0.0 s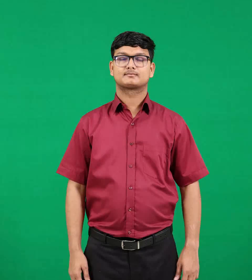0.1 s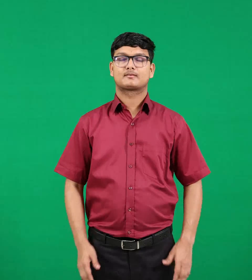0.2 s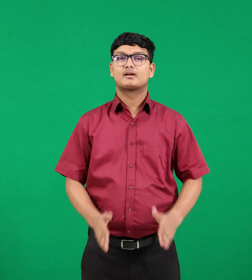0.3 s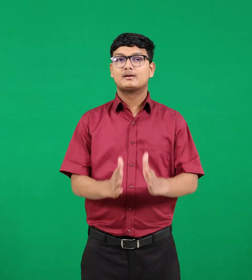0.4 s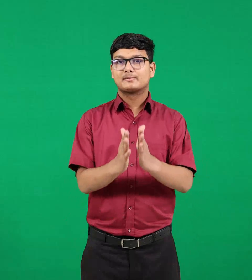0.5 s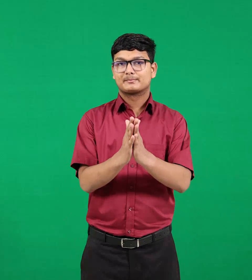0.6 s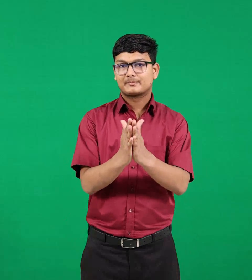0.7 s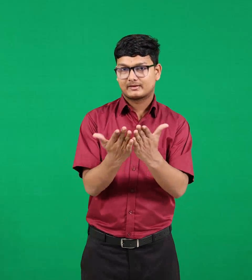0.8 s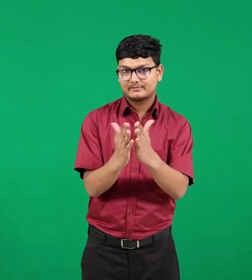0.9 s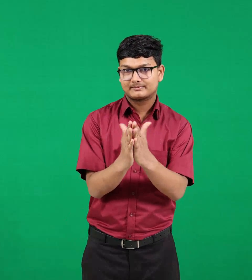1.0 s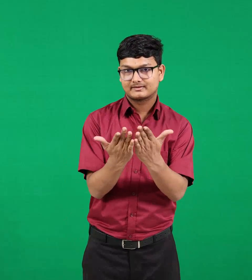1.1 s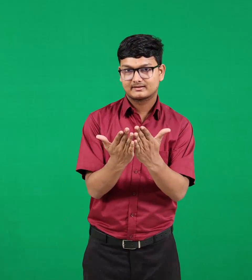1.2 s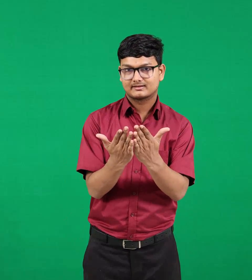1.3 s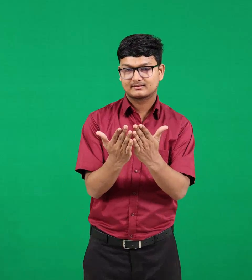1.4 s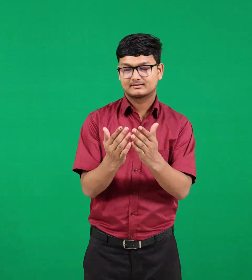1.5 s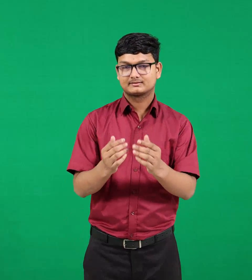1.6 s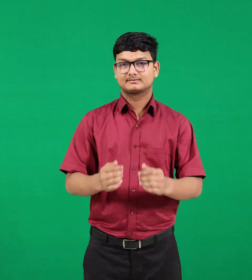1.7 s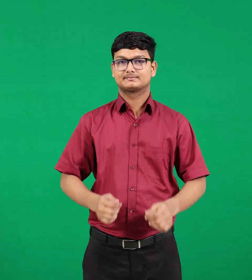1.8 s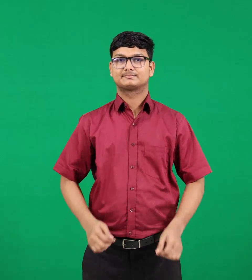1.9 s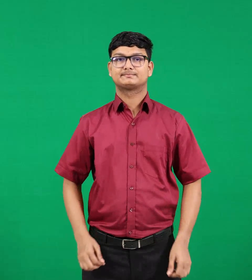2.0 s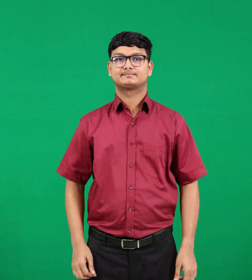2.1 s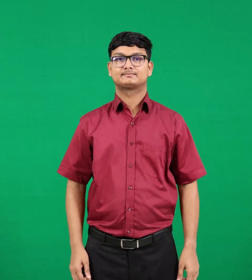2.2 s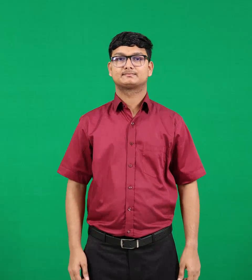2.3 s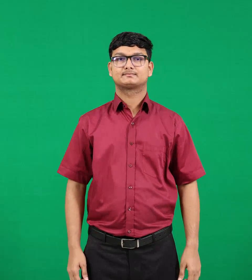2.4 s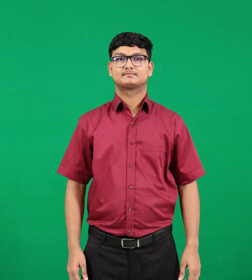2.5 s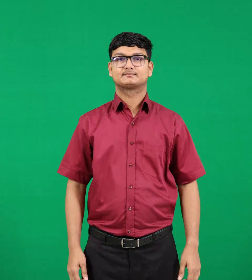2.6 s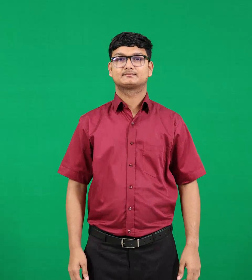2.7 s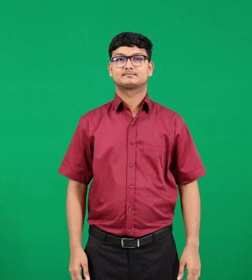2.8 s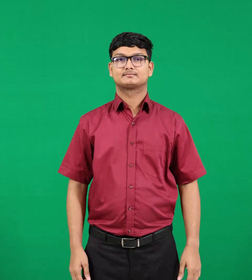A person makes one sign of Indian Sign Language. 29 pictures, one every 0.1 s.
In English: book
